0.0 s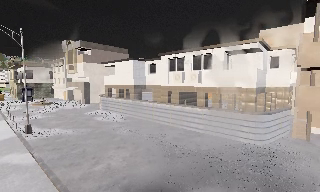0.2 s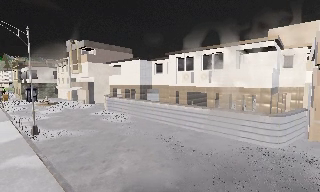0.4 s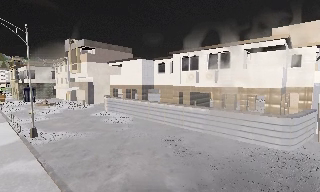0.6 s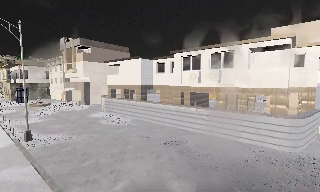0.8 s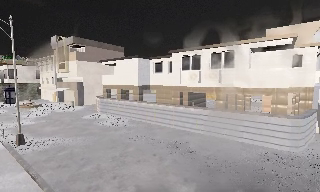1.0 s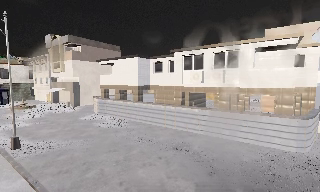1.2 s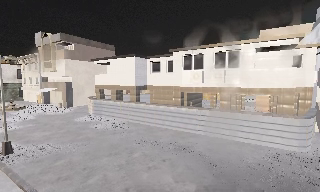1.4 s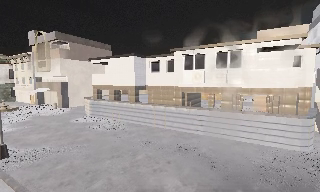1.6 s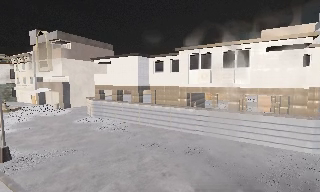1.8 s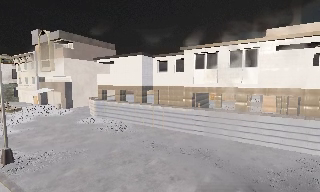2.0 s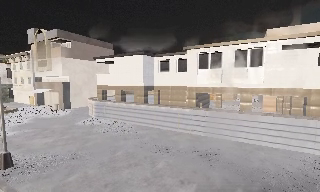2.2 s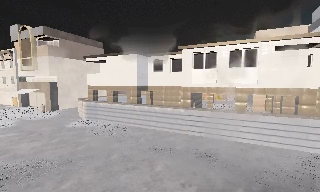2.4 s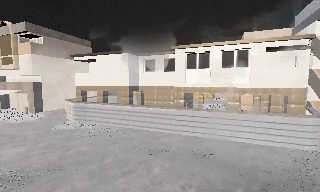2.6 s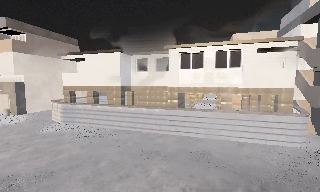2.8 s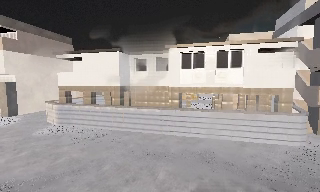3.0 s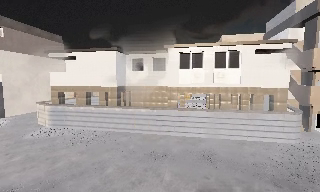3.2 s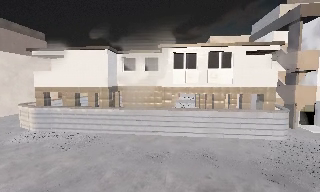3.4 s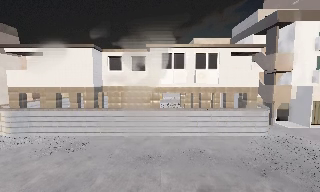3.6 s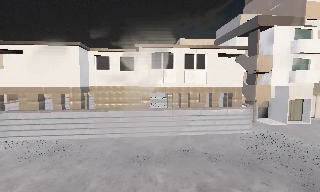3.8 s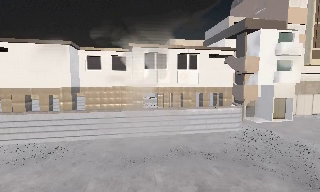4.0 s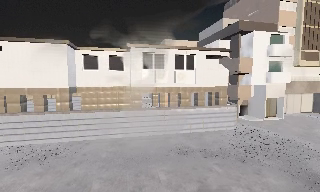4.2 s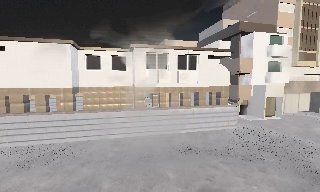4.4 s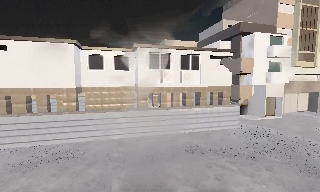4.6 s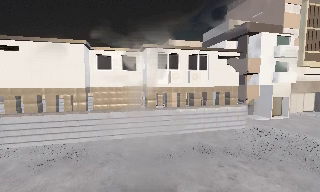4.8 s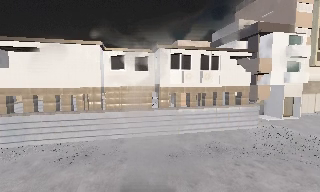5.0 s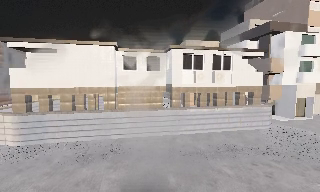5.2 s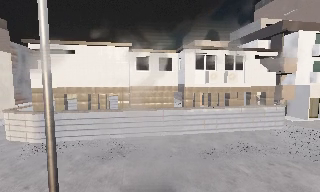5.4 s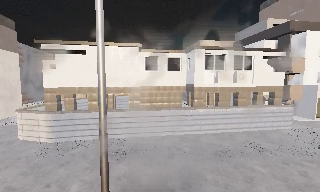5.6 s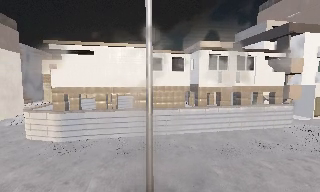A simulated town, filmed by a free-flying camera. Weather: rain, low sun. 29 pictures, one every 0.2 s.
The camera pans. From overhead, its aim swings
clockwise.
0.0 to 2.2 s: The camera pans to its right, which is clockwise from overhead, by about 15 degrees. It travels to its left and forward, about 6 m.
2.2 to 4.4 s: The camera pans to its right, which is clockwise from overhead, by about 40 degrees. It travels to its left, about 5 m.
4.4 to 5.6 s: The camera travels to its left, about 3.5 m, so close, fixed things drift to the right.
The film runs forward here.
